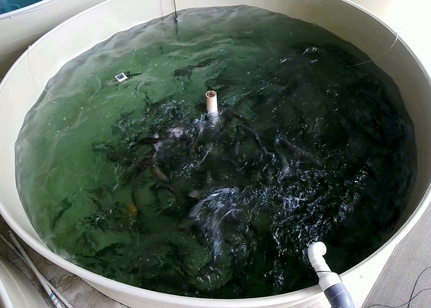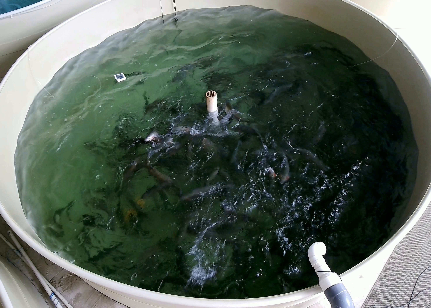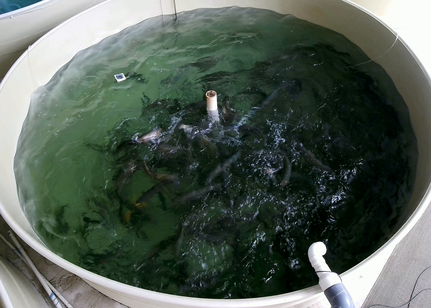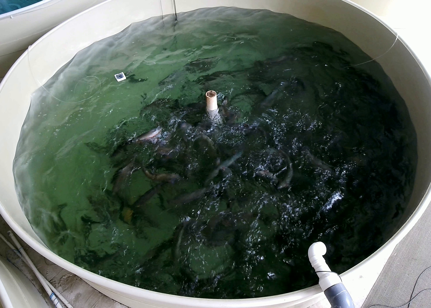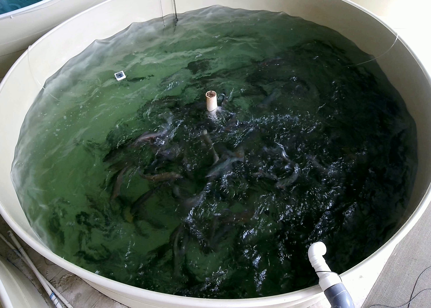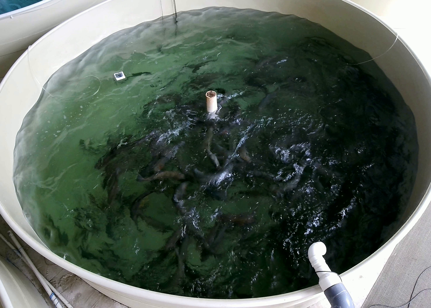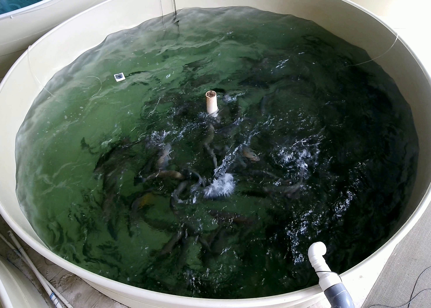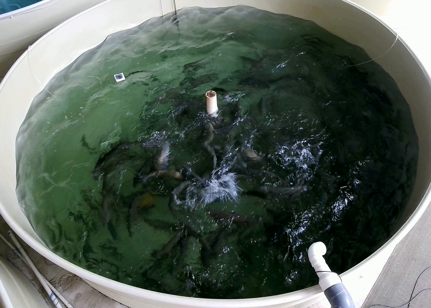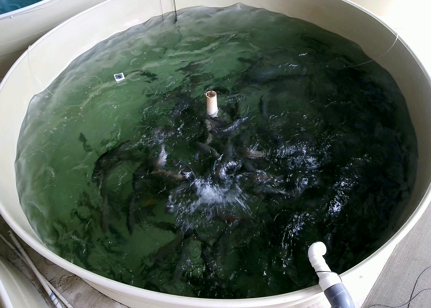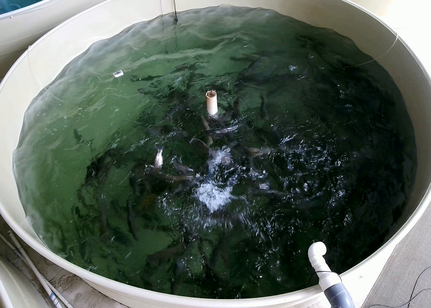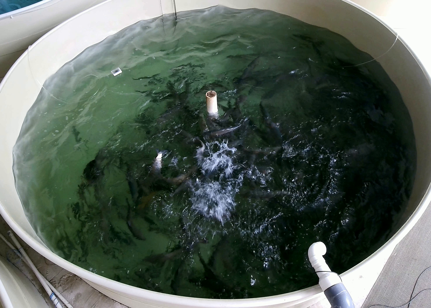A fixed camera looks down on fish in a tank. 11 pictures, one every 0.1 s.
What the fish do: Strong feeding.
